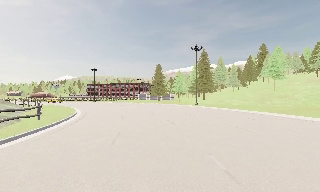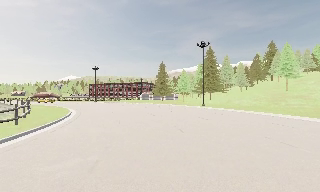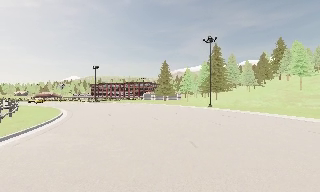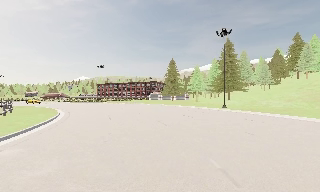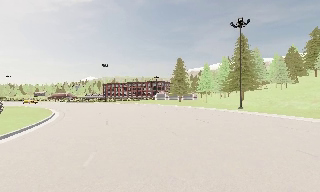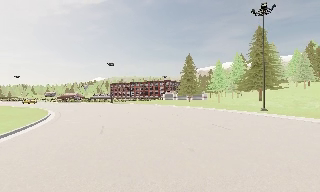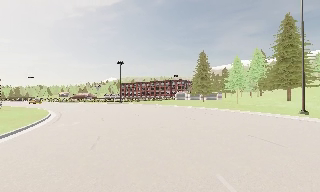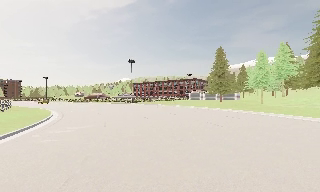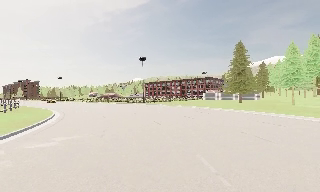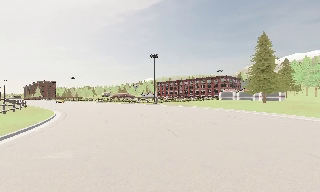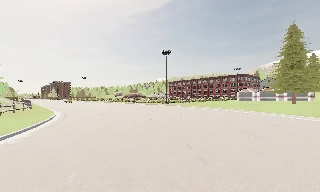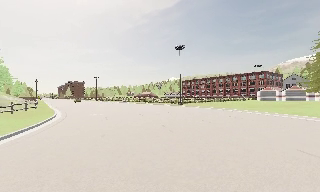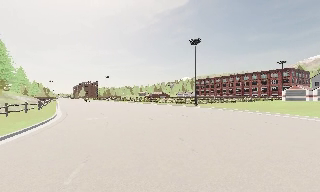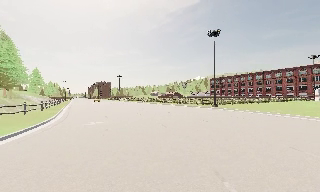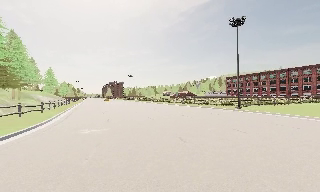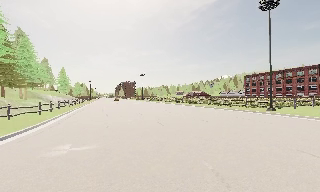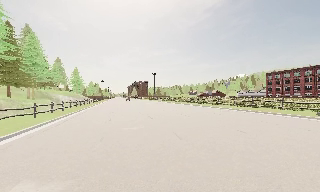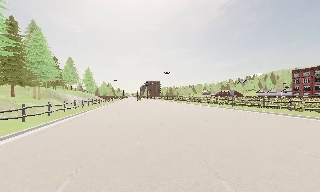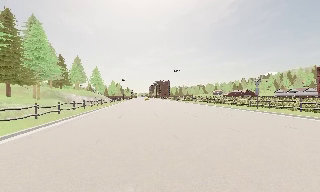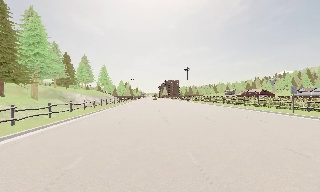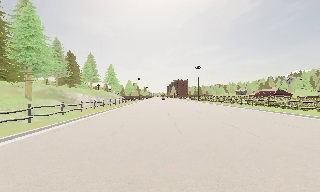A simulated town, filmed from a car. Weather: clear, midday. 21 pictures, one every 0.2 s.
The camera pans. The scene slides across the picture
to the right.
The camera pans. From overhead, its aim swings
counterclockwise.
0.0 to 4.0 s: The camera pans to its left, which is counterclockwise from overhead, by about 70 degrees. It travels forward, about 60 m.
The film runs forward here.
